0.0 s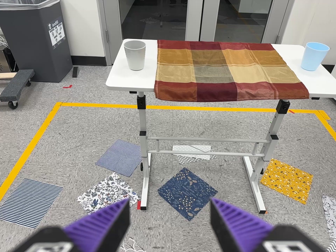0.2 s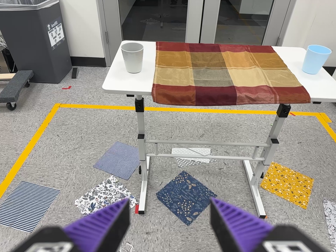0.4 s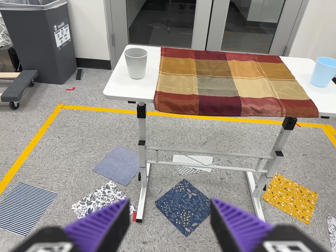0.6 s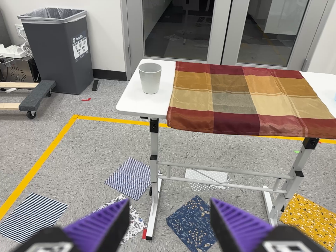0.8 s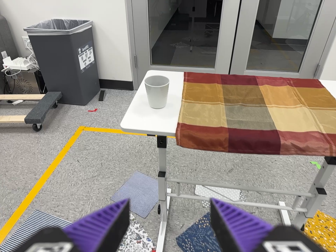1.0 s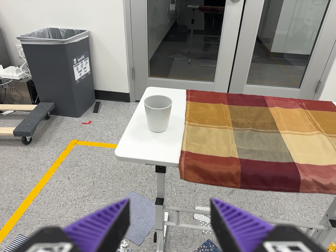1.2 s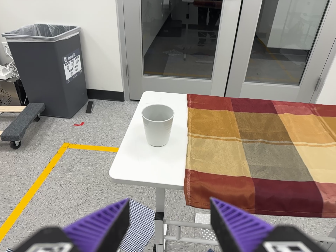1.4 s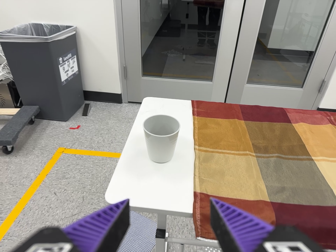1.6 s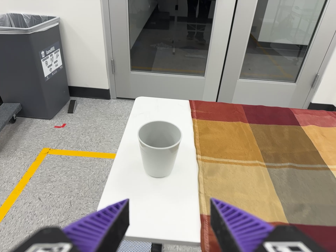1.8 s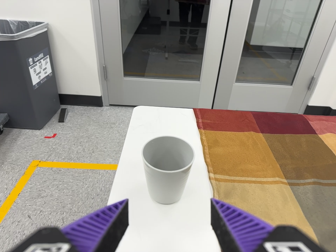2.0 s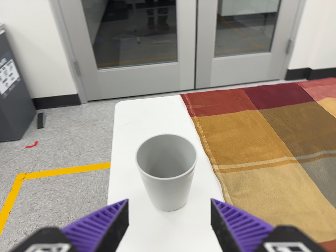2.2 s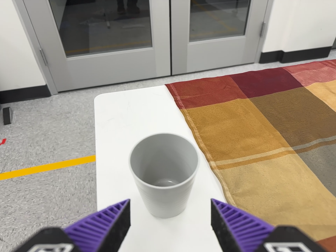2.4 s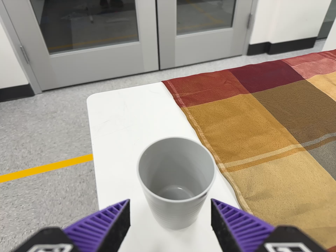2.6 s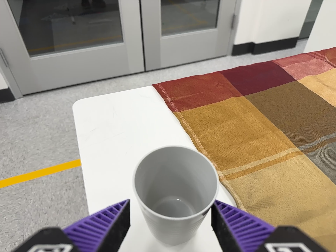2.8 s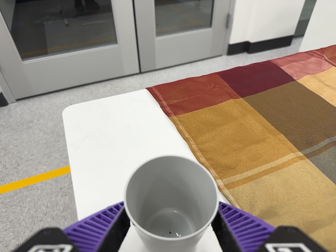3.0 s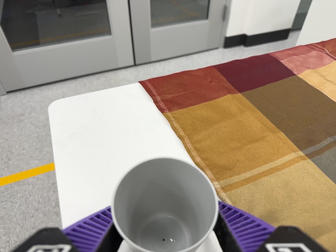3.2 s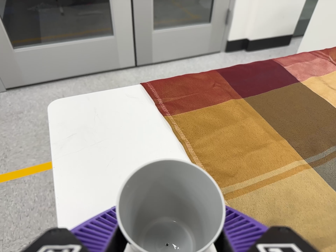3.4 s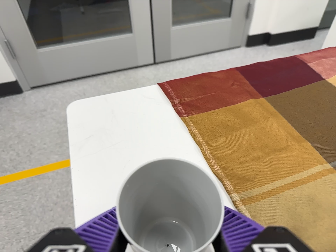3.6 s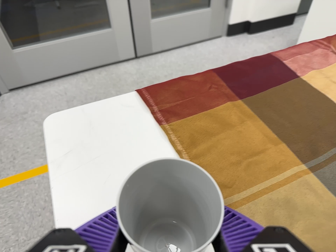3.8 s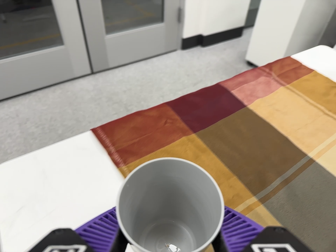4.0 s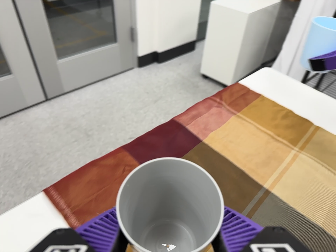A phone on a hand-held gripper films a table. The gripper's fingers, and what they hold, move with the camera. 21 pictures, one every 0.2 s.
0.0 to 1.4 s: The camera travels forward and toward the top of its view, about 40 cm, so what stands in front looms larger.
1.4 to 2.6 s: The camera pans to its right by about 20 degrees. It travels forward and to its left, about 30 cm, so what stands in front looms larger. Its aim tips toward the bottom of its view by about 10 degrees. It rolls about its line of sight by about 20 degrees, and the scene rotates counterclockwise.
2.6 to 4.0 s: The camera pans to its right by about 15 degrees. It travels toward the top of its view, about 16 cm, so close, fixed things drift downward. It rolls about its line of sight by about 15 degrees, and the scene rotates counterclockwise.
The film runs forward here.
